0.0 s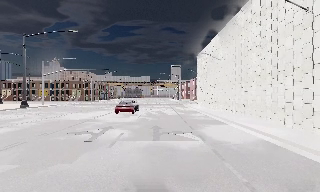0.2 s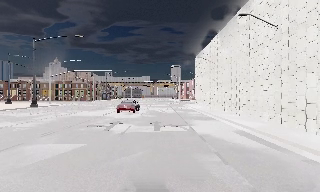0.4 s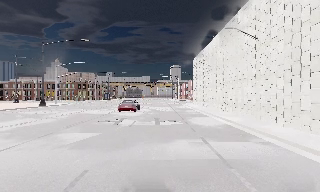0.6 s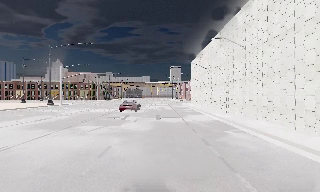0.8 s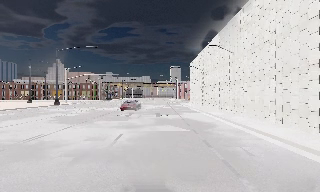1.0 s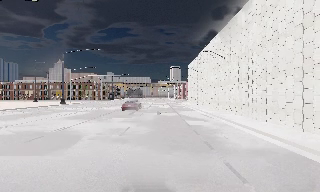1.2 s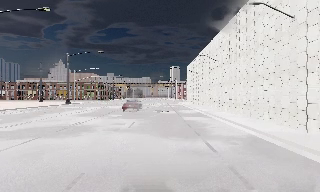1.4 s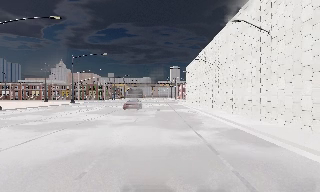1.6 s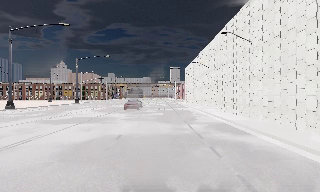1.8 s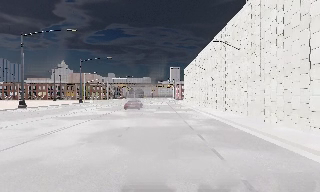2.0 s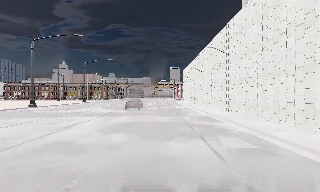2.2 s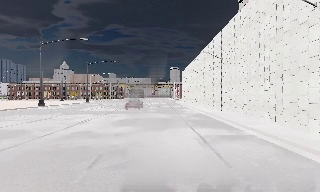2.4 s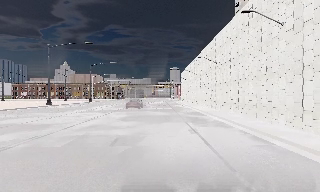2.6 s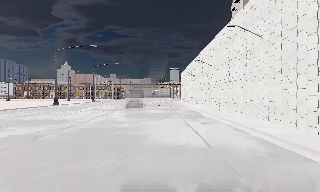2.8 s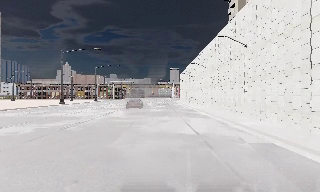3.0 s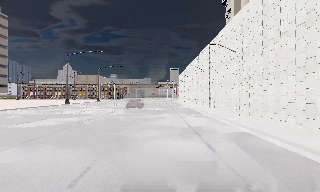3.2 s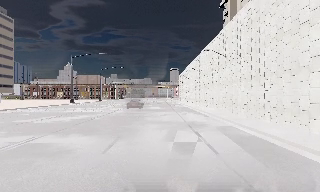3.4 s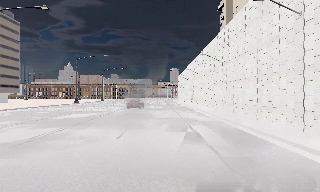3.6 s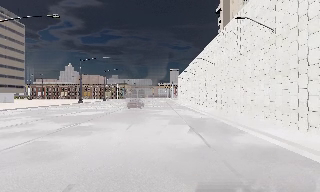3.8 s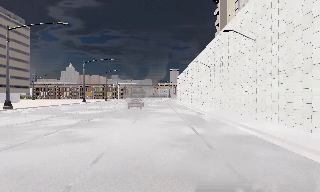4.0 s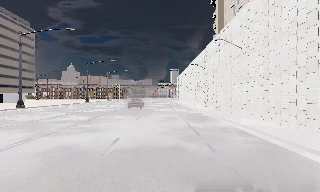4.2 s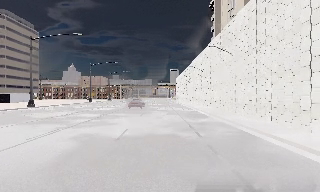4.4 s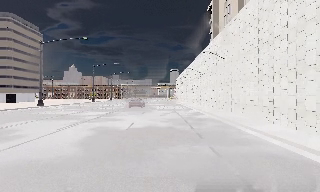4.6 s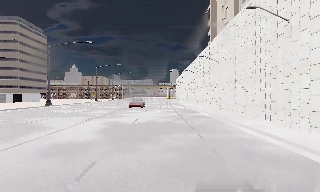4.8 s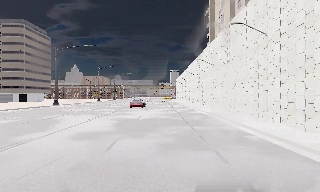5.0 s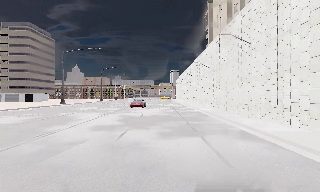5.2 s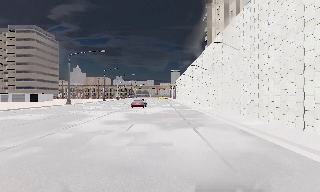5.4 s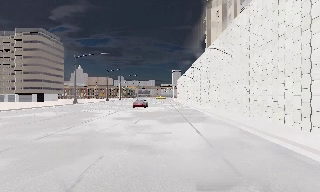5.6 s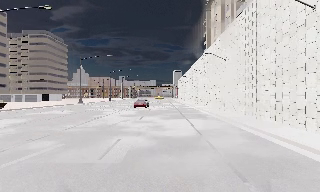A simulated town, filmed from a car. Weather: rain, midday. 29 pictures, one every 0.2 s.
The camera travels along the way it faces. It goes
backward.
0.0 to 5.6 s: The camera travels backward, about 50 m, so what stands in front gets smaller.
The film runs backward here.
